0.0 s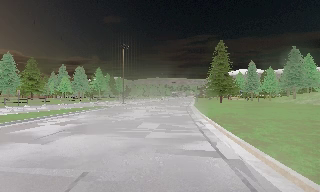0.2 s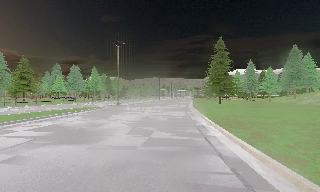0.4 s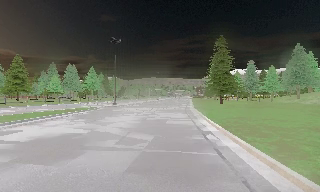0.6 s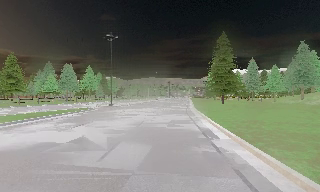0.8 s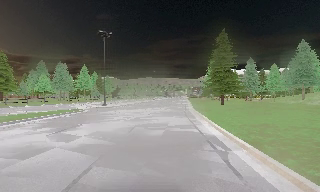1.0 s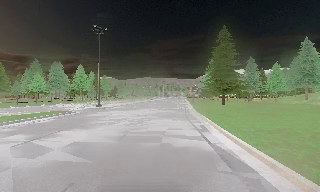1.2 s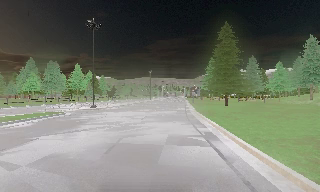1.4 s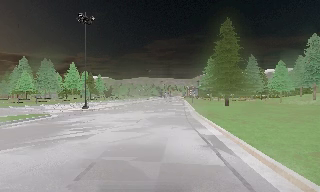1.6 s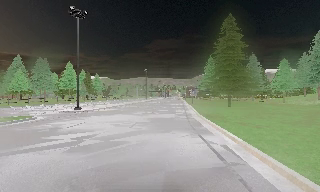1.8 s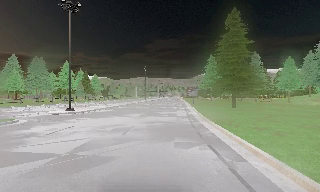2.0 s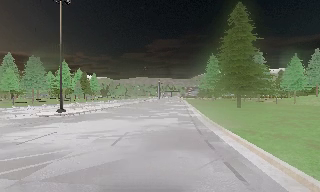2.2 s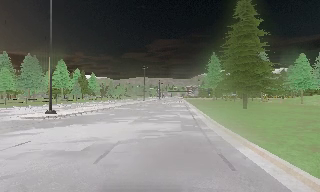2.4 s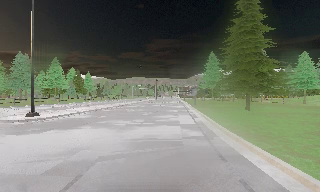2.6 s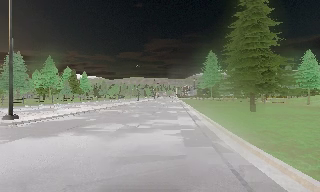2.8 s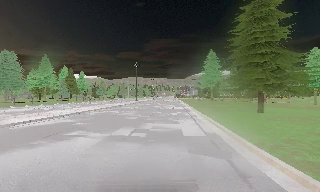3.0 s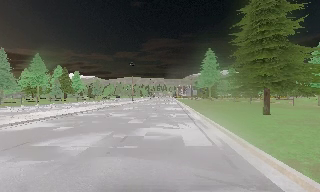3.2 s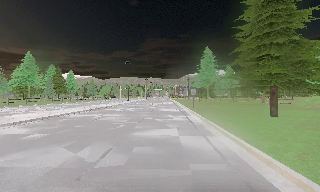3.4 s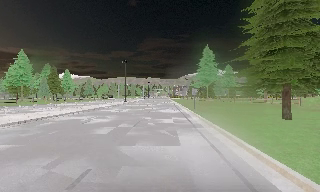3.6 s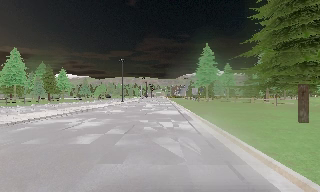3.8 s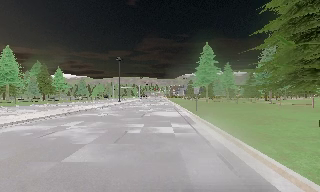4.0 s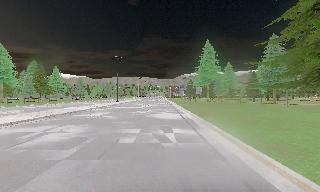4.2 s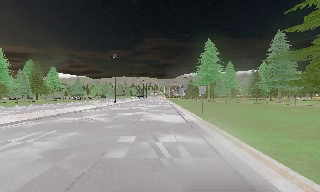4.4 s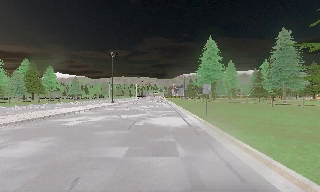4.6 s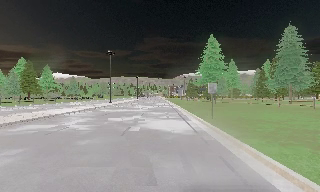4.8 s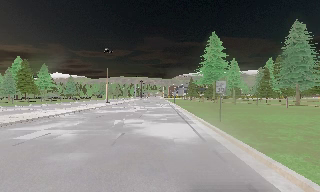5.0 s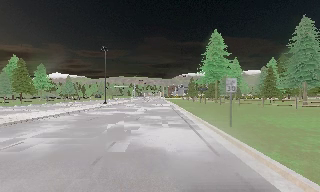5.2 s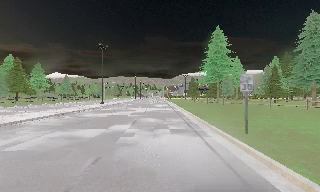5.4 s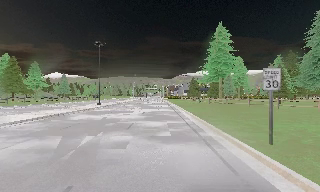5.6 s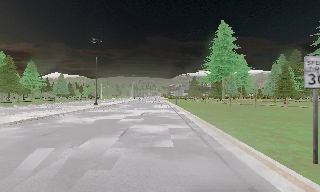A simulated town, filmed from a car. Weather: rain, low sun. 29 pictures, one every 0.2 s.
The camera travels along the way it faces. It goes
forward.
0.0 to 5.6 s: The camera swings to its right by about 10 degrees, and the scene slides to the left. It travels forward, about 45 m, so what stands in front looms larger.
The film runs forward here.
